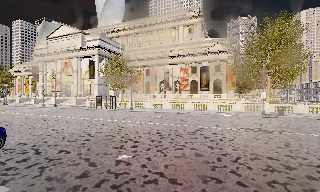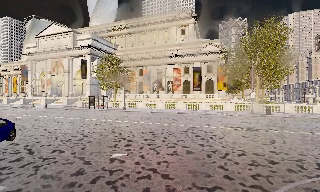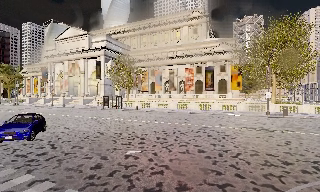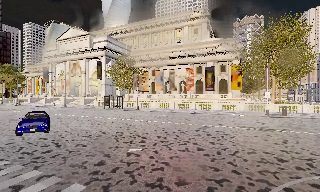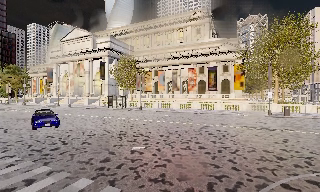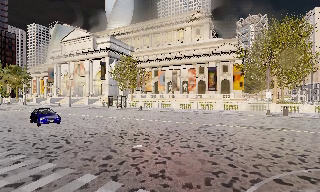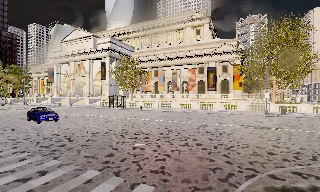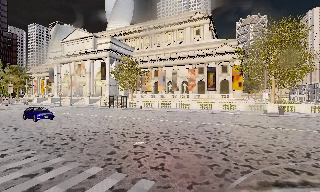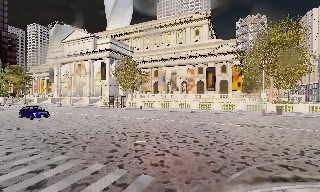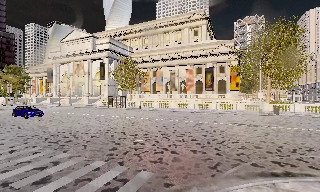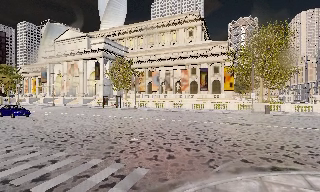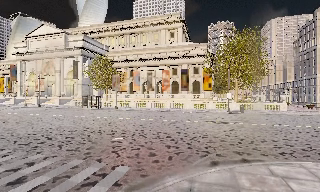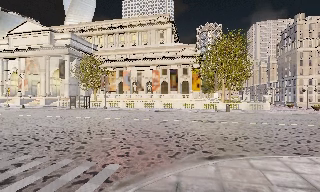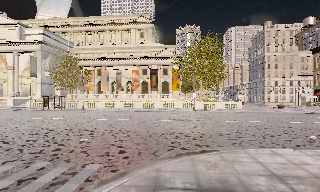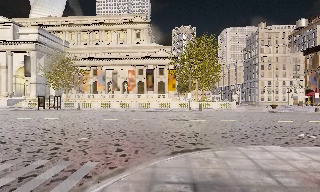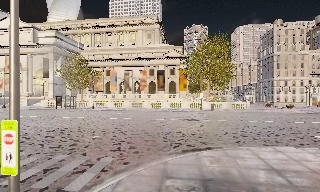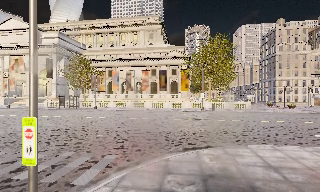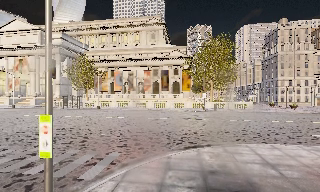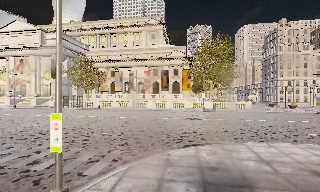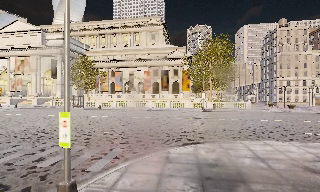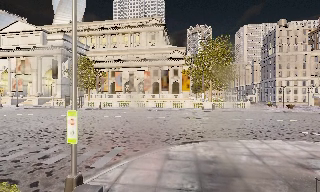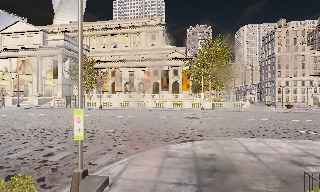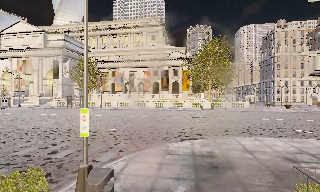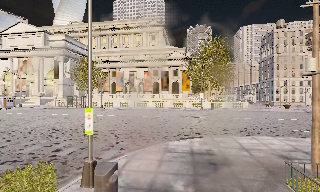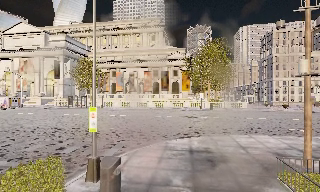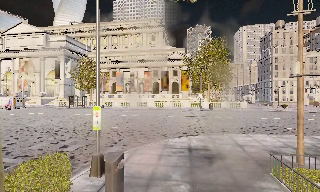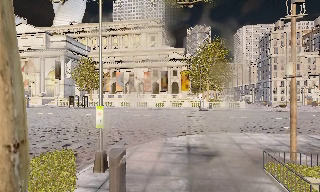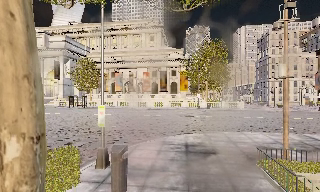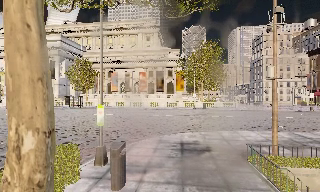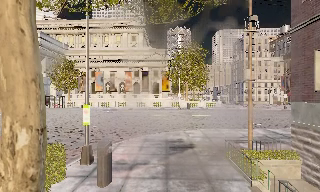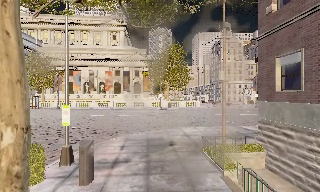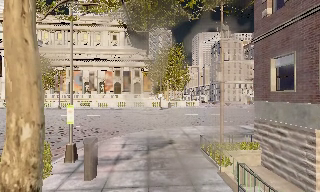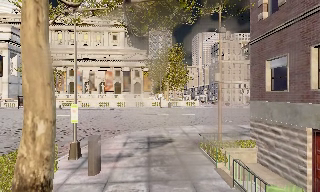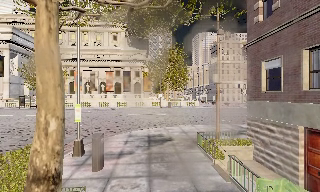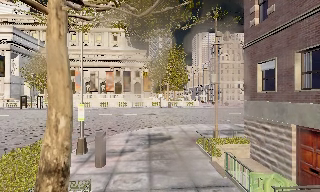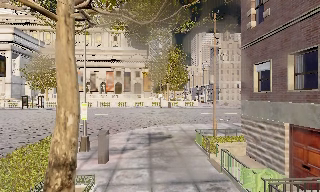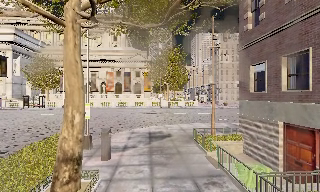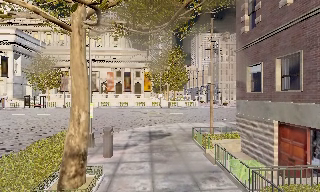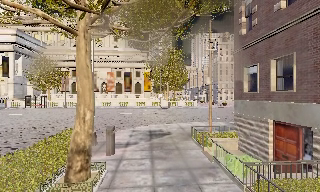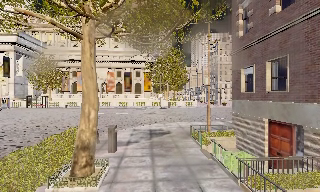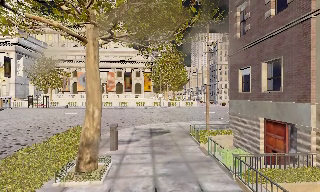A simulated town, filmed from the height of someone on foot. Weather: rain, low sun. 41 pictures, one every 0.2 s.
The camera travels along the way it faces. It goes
backward.
0.0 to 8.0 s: The scene slides to the left, as the camera pans about 25 degrees to its right. It travels backward, about 11 m, so what stands in front gets smaller.
The film runs backward here.
